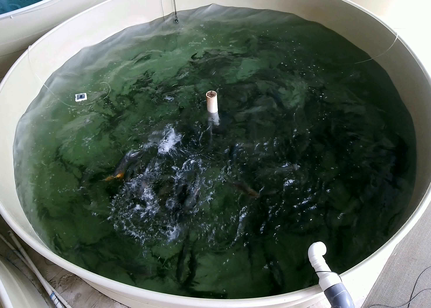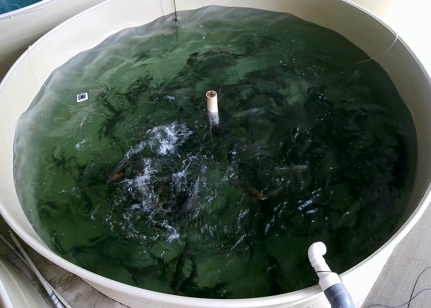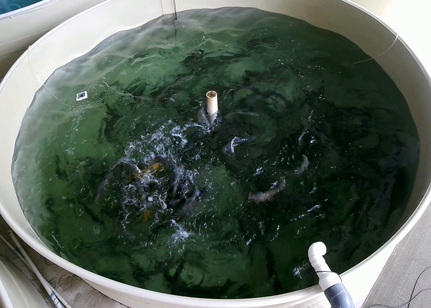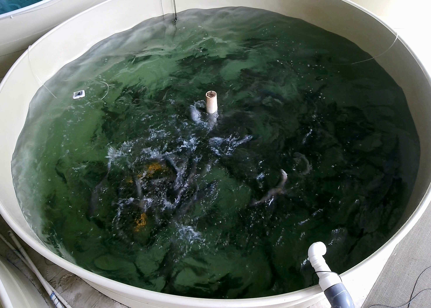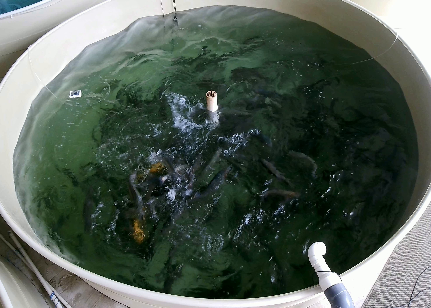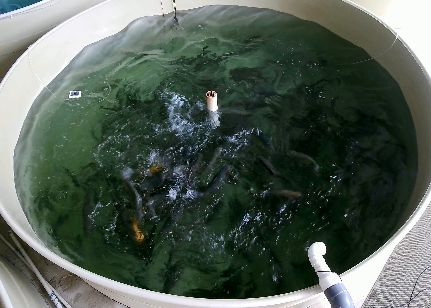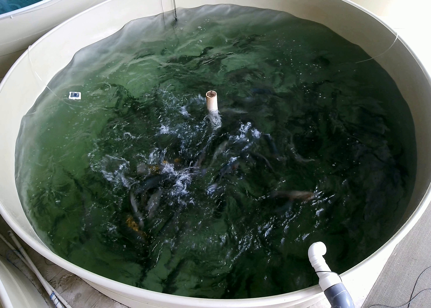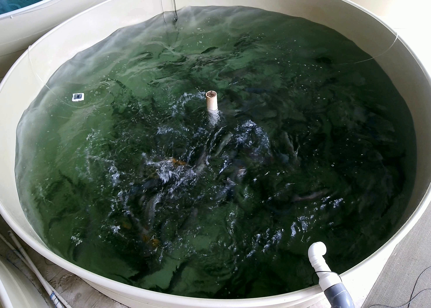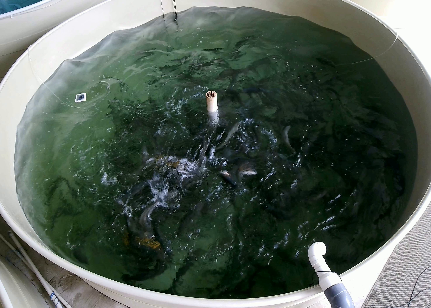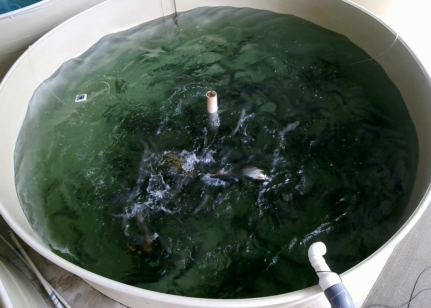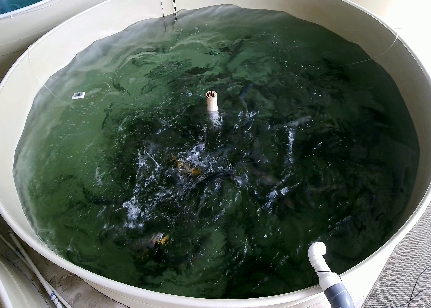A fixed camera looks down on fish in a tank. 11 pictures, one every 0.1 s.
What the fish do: Strong feeding.
